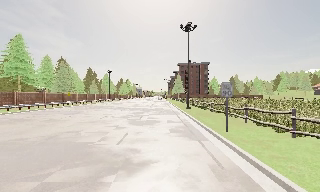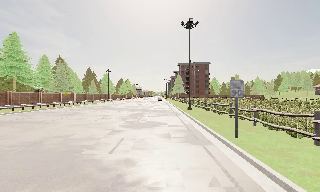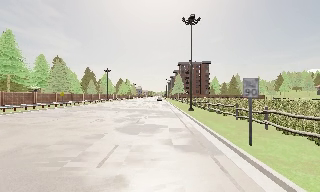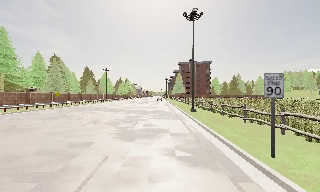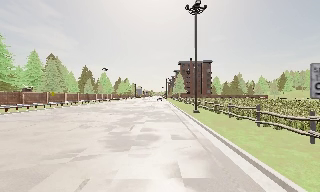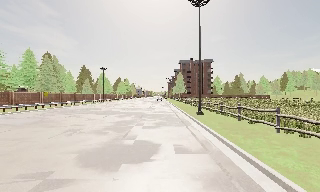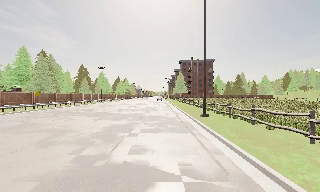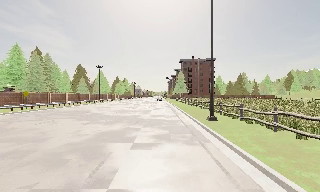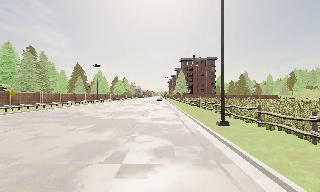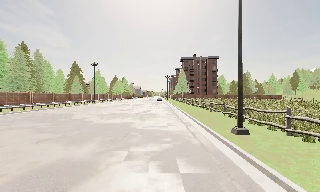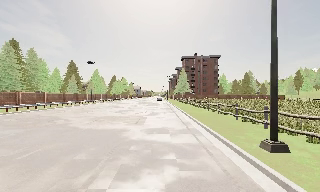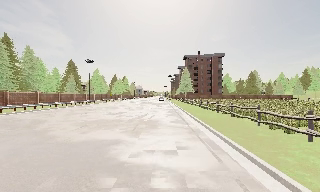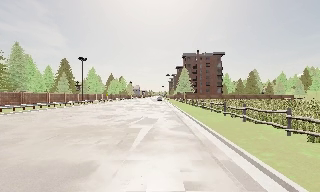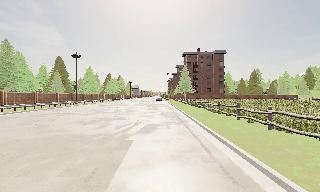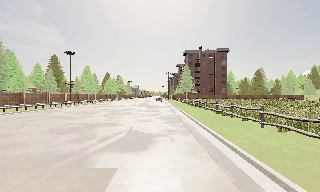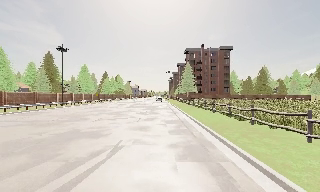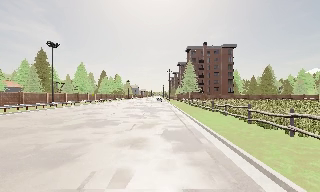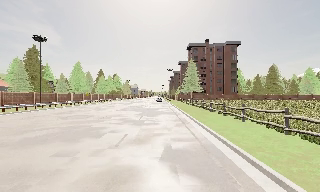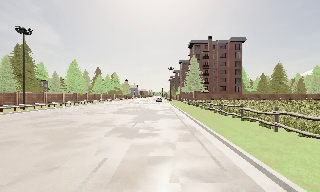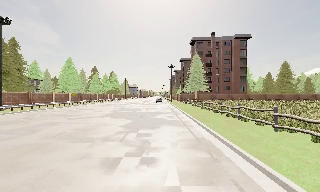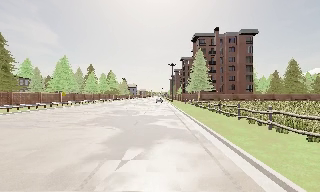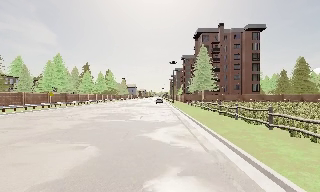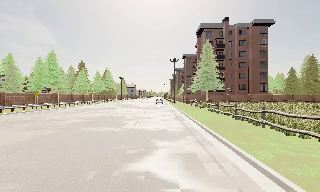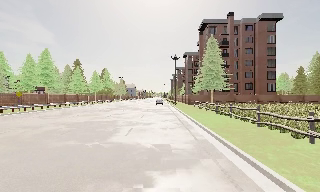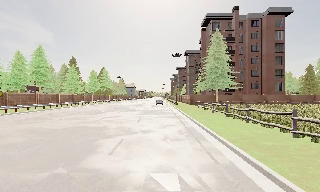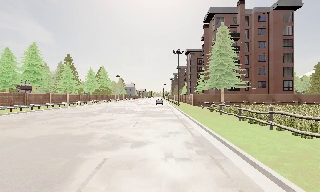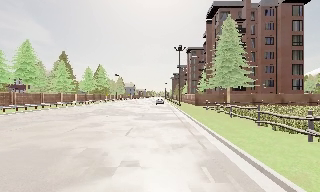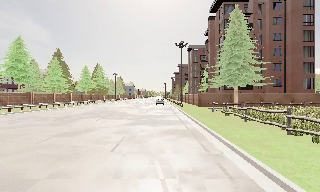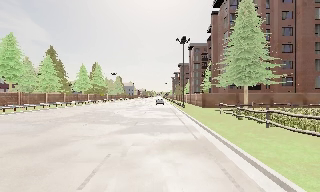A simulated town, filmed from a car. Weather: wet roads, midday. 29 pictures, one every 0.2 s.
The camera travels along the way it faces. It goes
forward.
0.0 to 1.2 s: The camera travels forward, about 8 m, so what stands in front looms larger. It gains speed.
1.2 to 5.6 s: The camera travels forward, about 60 m, so what stands in front looms larger.
The film runs forward here.
